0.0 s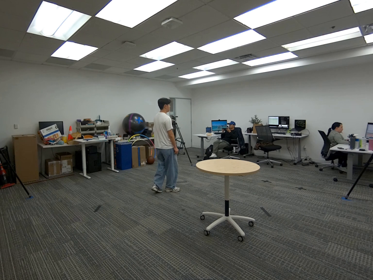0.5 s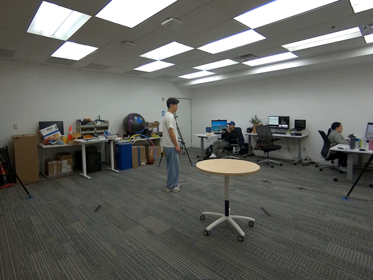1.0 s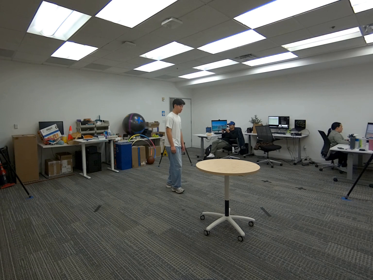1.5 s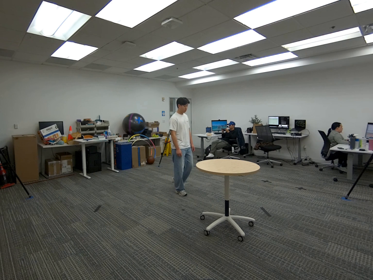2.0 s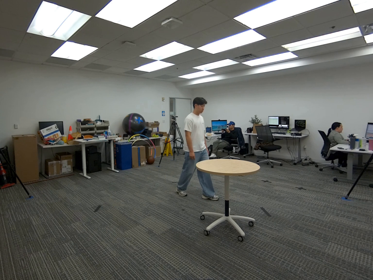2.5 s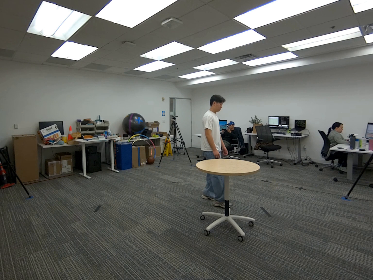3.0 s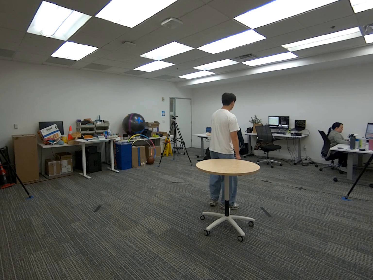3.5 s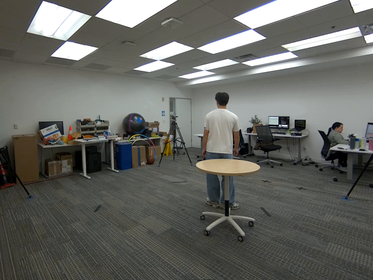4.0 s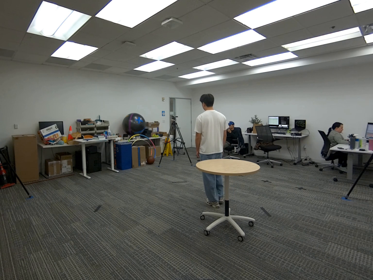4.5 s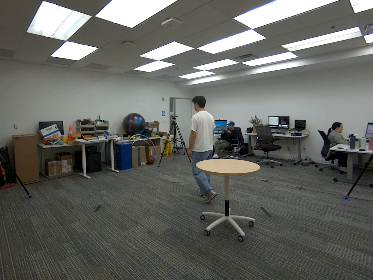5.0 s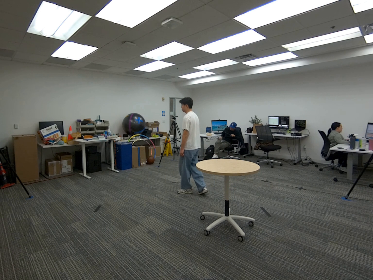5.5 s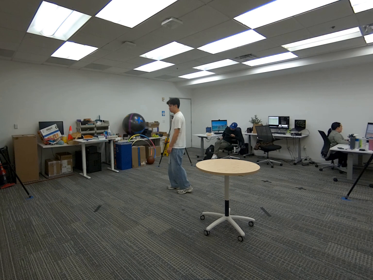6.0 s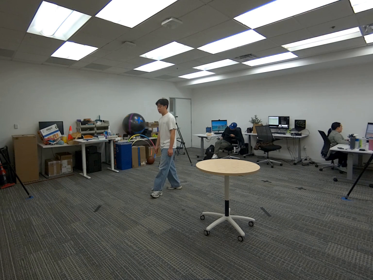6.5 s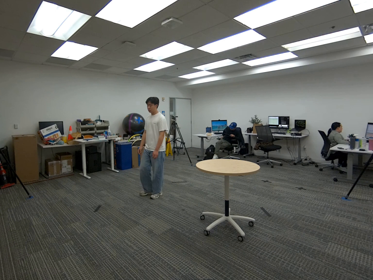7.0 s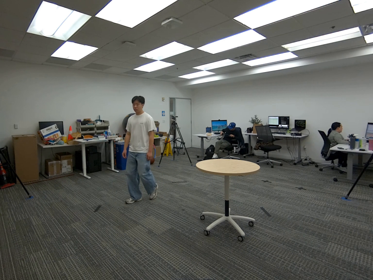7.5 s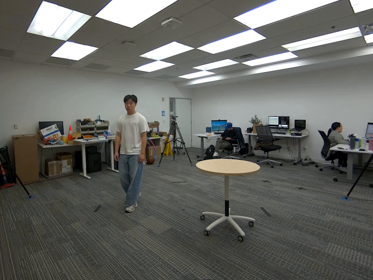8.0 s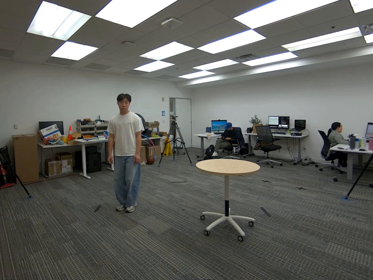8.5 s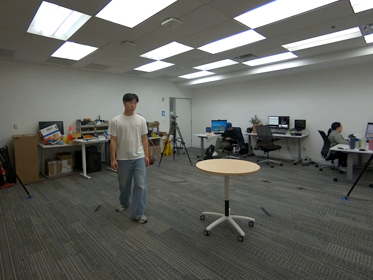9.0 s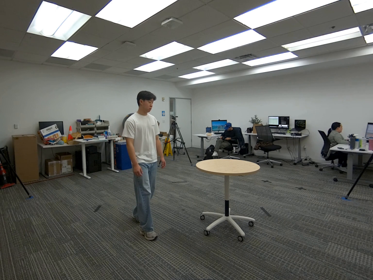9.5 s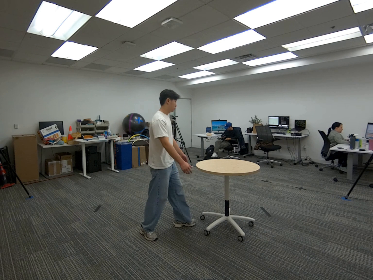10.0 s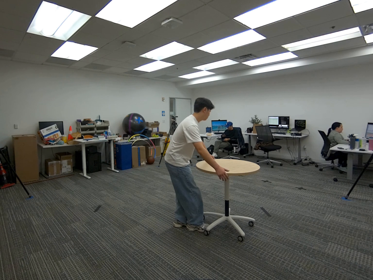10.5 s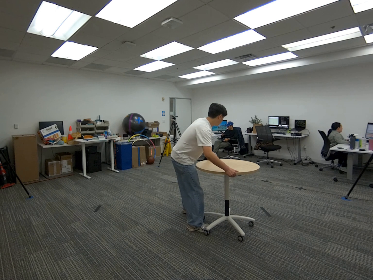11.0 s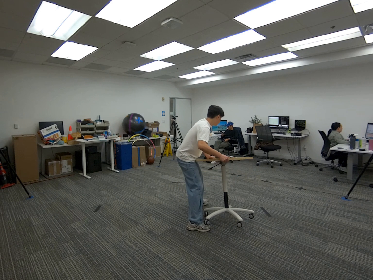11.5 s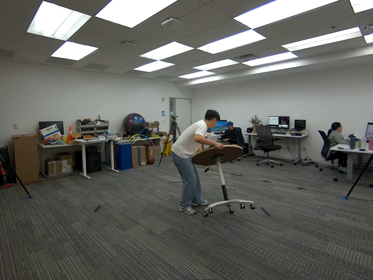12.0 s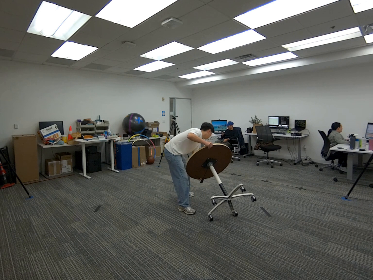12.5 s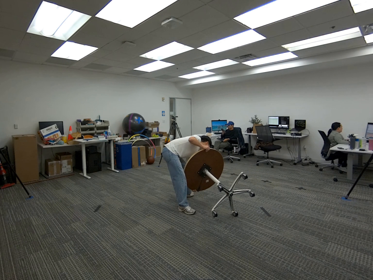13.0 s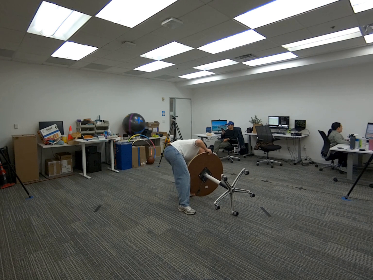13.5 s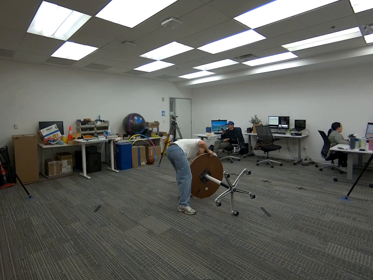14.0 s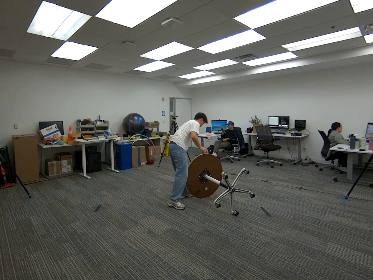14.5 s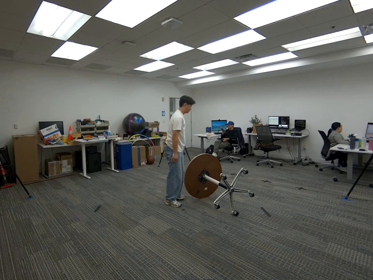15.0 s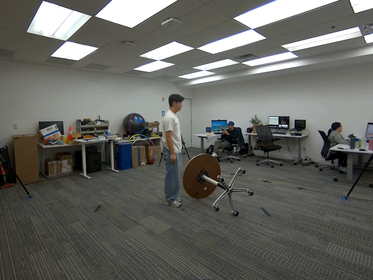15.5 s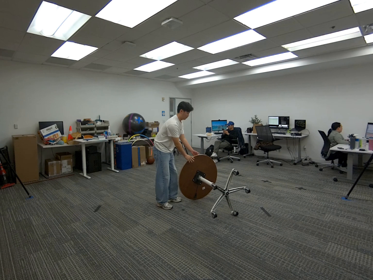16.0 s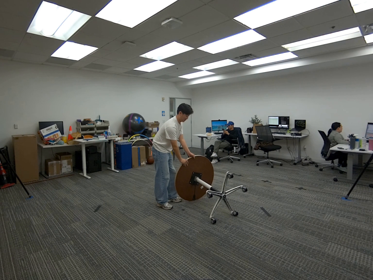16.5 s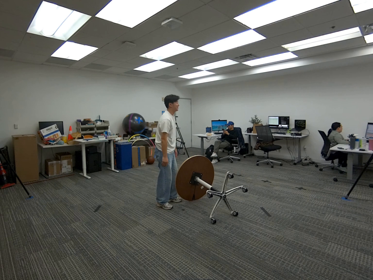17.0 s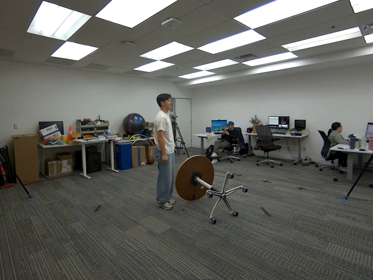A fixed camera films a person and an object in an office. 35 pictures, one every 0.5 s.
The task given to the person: Walk to the round table, grasp the top of the table, and carefully lower it onto its side.
